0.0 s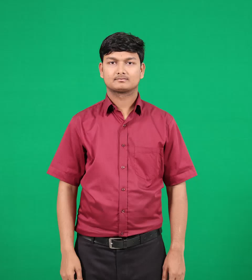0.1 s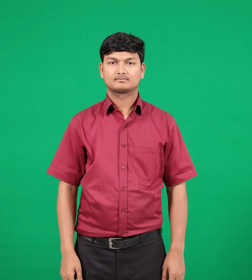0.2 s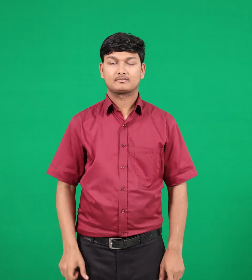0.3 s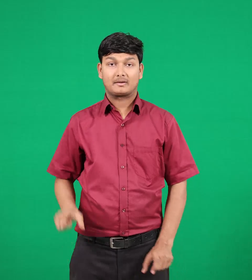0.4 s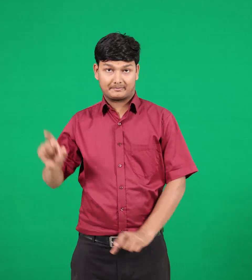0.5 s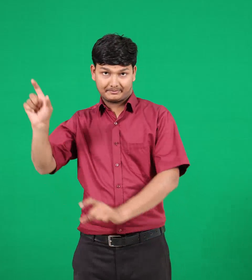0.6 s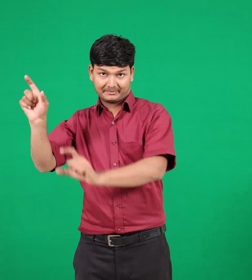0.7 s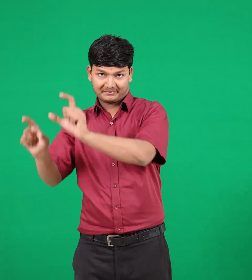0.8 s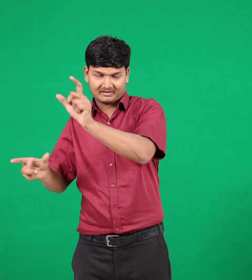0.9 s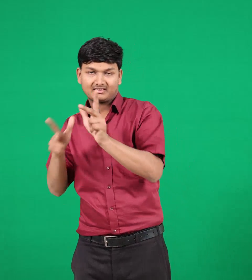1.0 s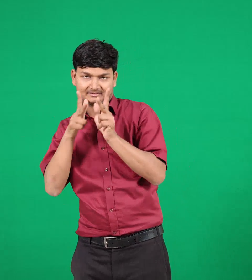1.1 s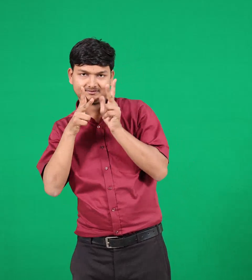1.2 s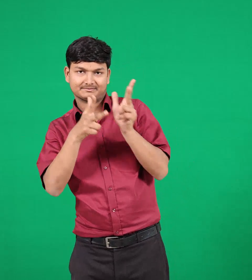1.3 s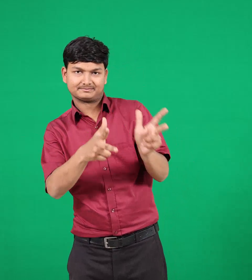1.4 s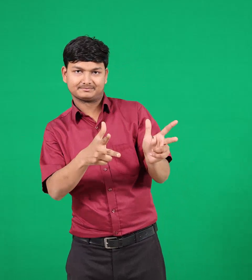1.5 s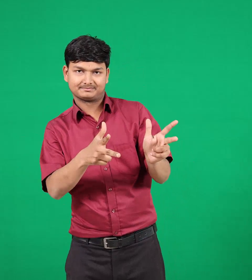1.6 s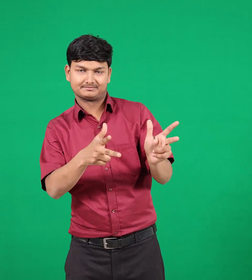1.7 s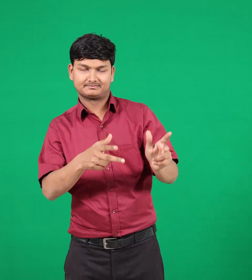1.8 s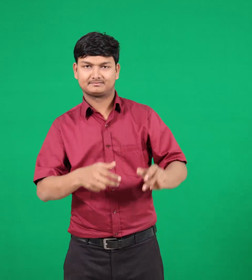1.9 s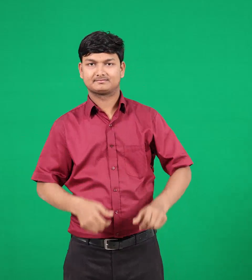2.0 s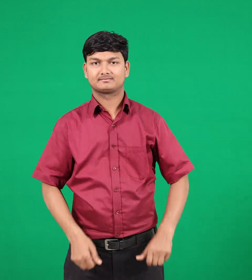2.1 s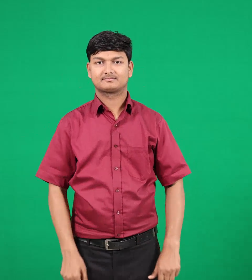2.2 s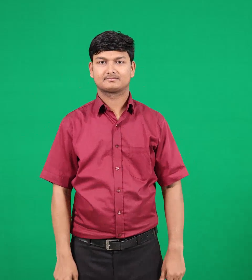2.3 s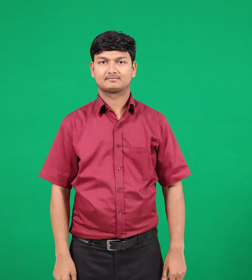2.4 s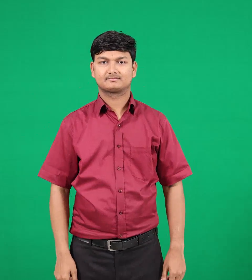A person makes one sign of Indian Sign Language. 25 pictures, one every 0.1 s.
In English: tellers
